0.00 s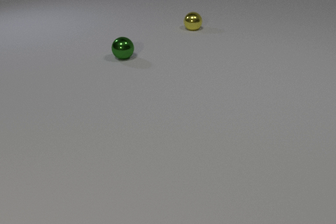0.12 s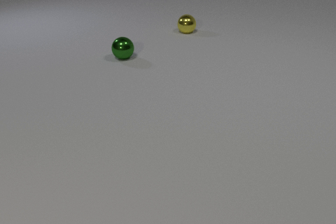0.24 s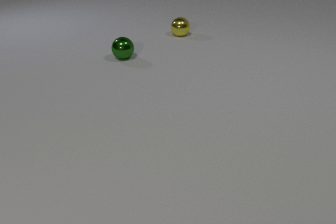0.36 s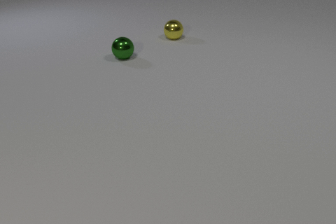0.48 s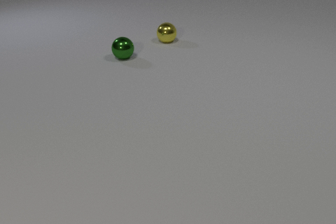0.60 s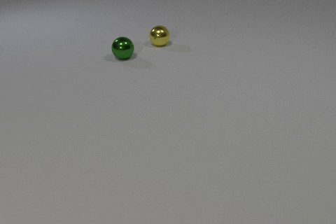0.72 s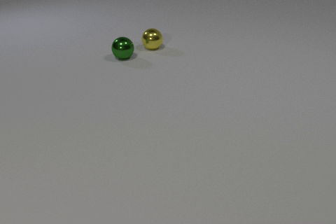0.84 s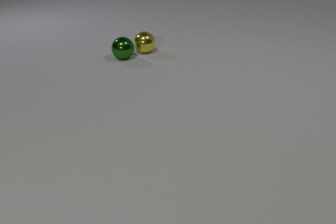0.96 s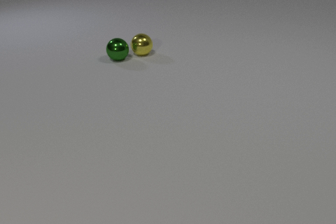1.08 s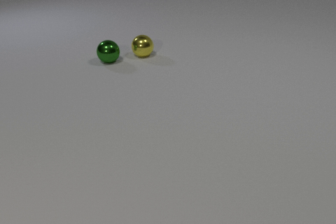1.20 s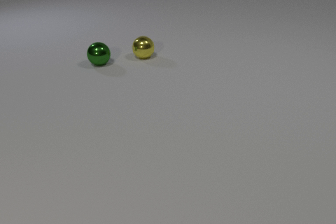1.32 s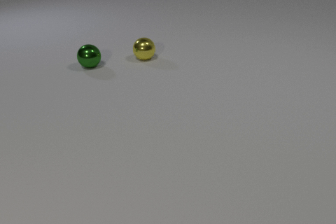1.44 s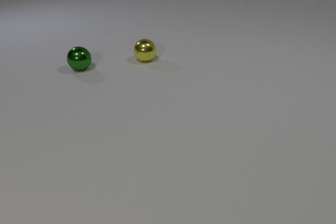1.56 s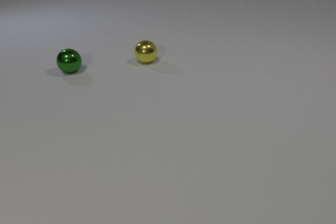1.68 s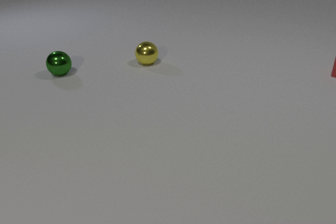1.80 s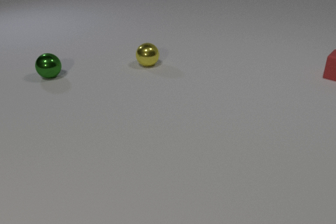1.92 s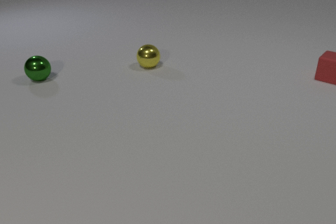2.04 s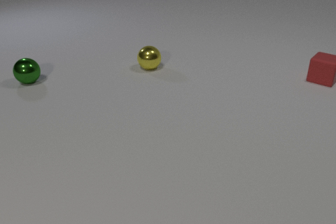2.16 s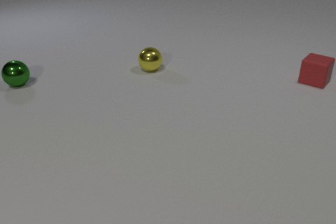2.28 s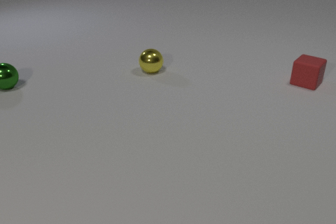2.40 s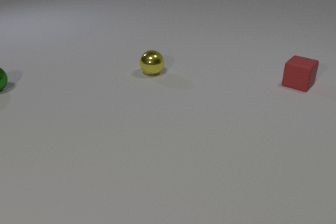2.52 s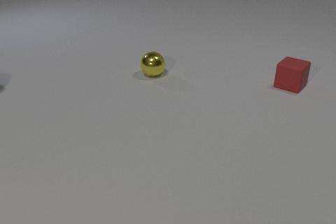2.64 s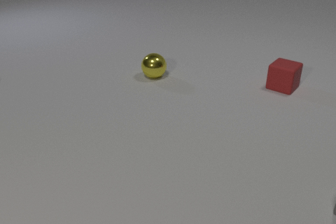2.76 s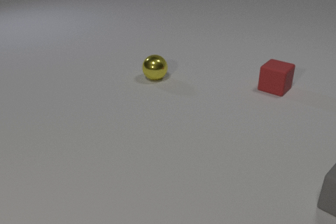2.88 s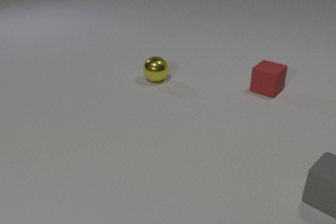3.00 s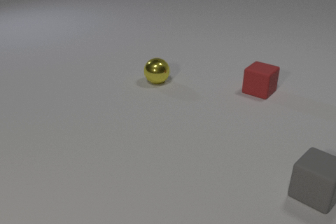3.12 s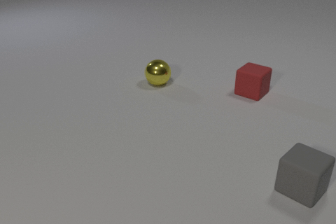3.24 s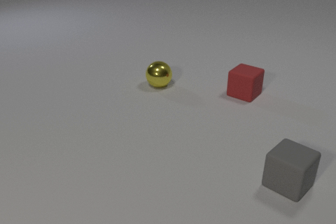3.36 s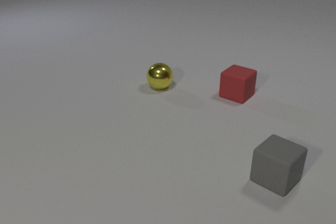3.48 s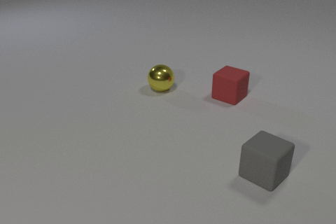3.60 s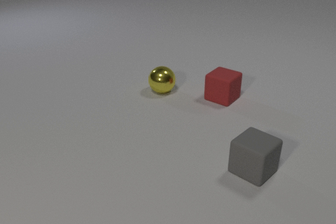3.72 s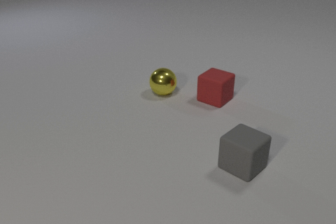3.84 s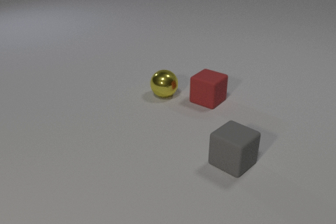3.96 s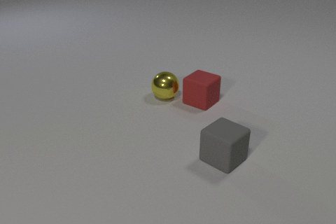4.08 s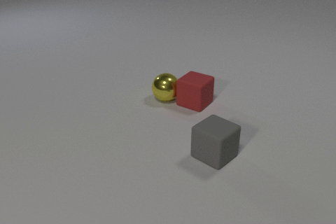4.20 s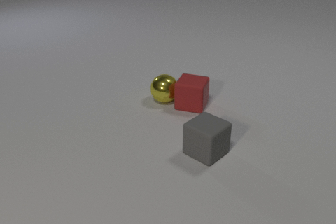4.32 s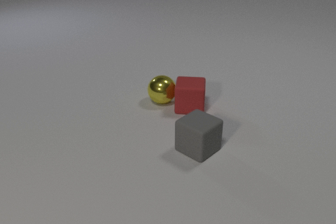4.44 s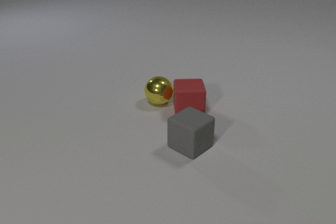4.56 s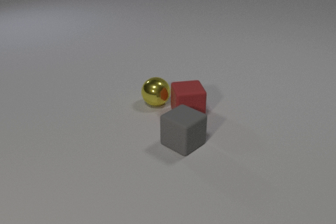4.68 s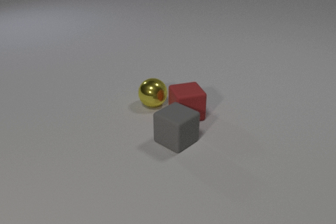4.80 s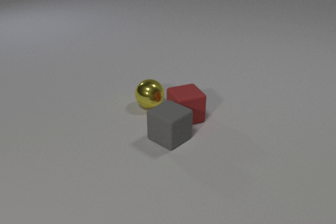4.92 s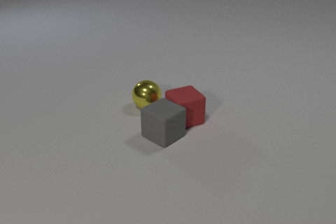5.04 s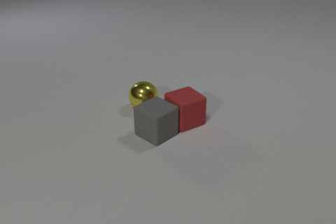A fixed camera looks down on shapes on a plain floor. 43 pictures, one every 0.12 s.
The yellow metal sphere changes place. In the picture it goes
toward the camera.
The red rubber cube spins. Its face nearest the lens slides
to the right.
0.00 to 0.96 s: The yellow metal sphere rolls toward the camera and to the left. The green metal sphere rolls to the left. The yellow metal sphere and the green metal sphere collide.
0.96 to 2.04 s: The yellow metal sphere rolls toward the camera. The green metal sphere rolls to the left and toward the camera. The red rubber cube comes in at the right edge, slides to the left and toward the camera.
2.04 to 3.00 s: The yellow metal sphere rolls toward the camera. The green metal sphere rolls to the left, leaves at the left edge. The red rubber cube slides to the left and toward the camera. The gray rubber cube comes in at the right edge, slides to the left.
3.00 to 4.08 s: The yellow metal sphere rolls toward the camera. The red rubber cube slides to the left and toward the camera. The gray rubber cube slides to the left. The yellow metal sphere and the red rubber cube collide.
4.08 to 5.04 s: The yellow metal sphere rolls to the left and toward the camera. The red rubber cube slides toward the camera, spins so that its near face slides to the right, counterclockwise seen from above. The gray rubber cube slides to the left and away from the camera. The red rubber cube and the gray rubber cube collide.
What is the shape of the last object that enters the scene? cube.
What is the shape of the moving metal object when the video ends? sphere.
What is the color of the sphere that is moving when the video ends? yellow.
